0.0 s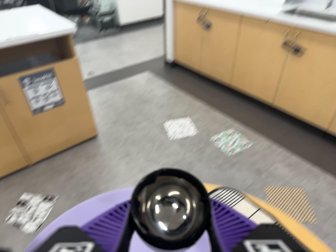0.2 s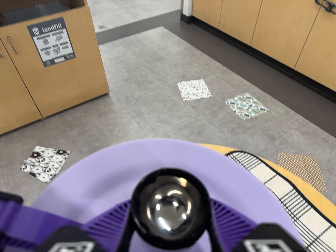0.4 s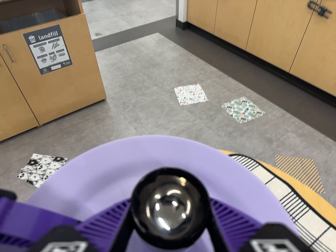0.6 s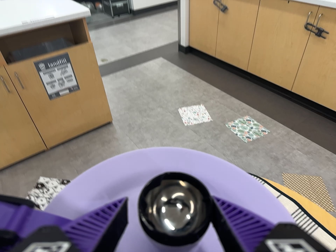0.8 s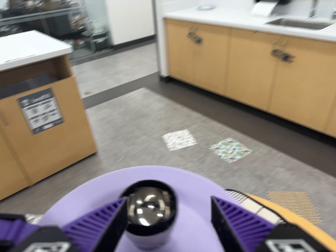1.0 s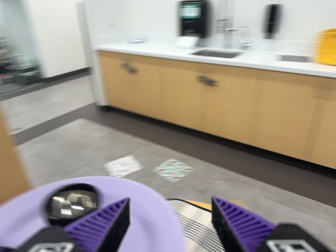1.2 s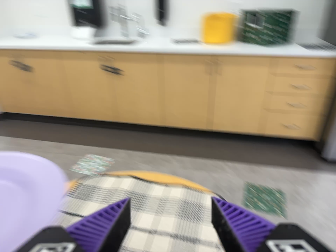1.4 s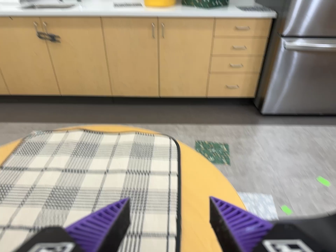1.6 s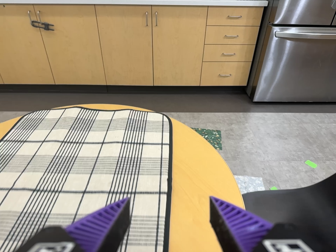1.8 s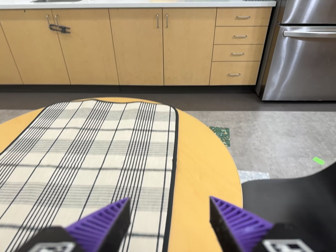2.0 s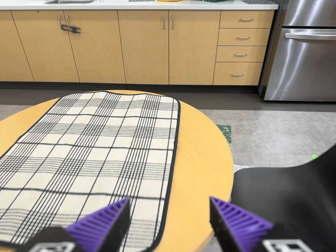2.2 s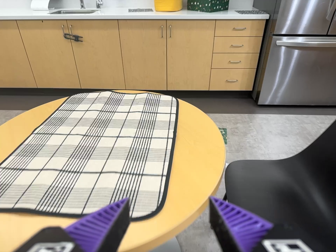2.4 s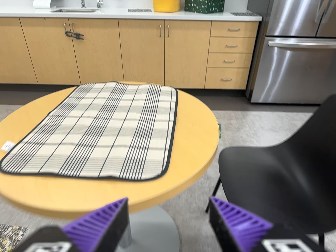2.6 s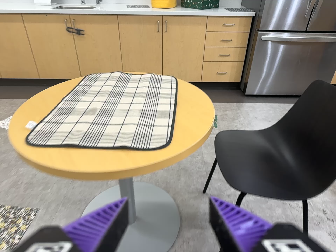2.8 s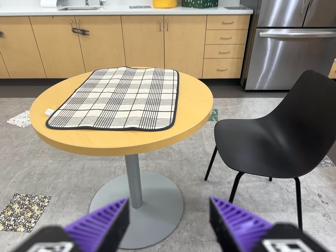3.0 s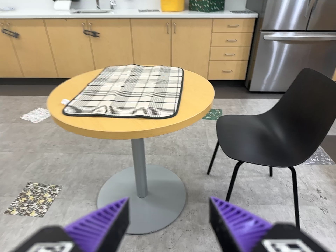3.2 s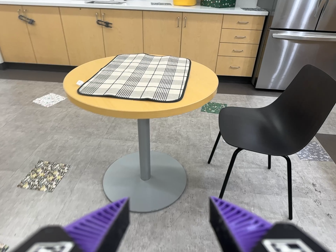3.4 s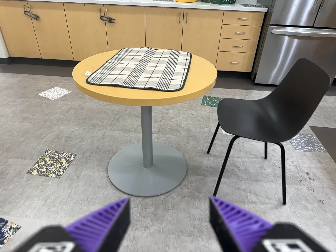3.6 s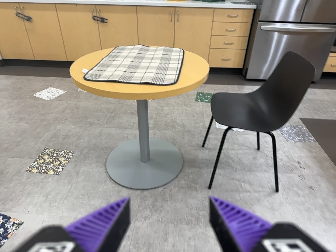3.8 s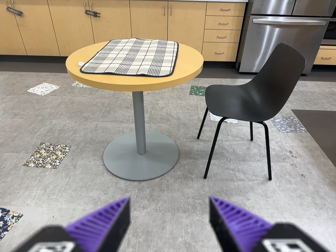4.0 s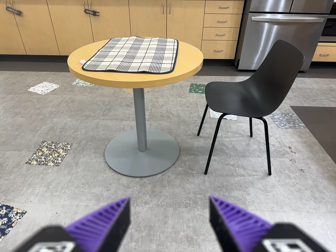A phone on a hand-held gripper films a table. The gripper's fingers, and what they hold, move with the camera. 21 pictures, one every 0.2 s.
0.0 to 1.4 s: The camera pans to its right by about 45 degrees. It travels toward the bottom of its view and backward, about 28 cm, so close, fixed things drift upward. It rolls about its line of sight by about 25 degrees, and the scene rotates counterclockwise.
1.4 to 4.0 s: The camera travels backward and toward the bottom of its view, about 110 cm, so what stands in front gets smaller.
The film runs backward here.
